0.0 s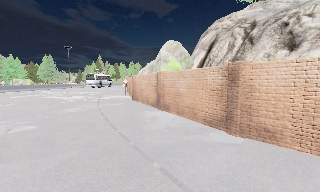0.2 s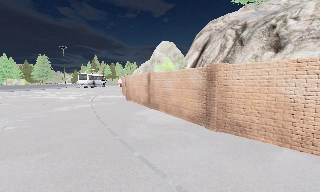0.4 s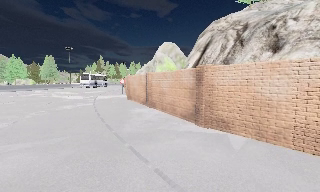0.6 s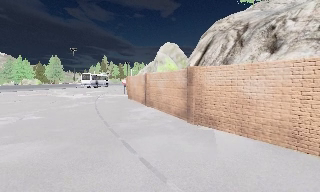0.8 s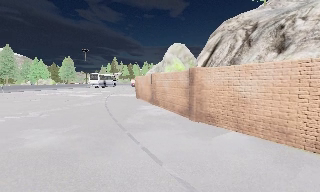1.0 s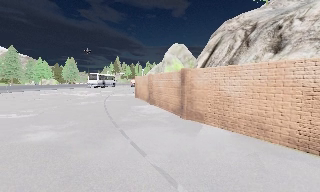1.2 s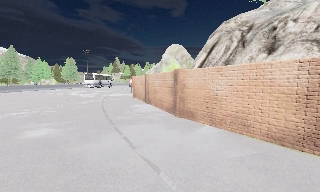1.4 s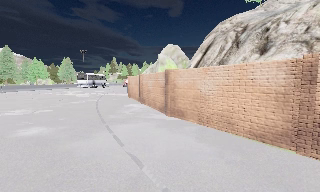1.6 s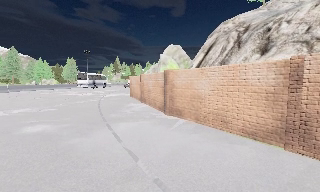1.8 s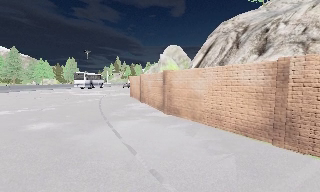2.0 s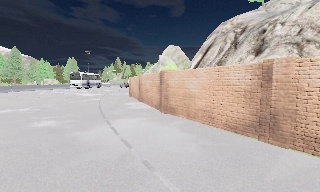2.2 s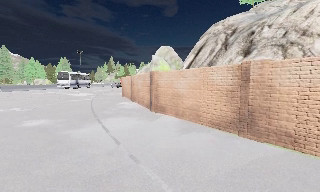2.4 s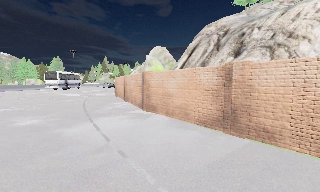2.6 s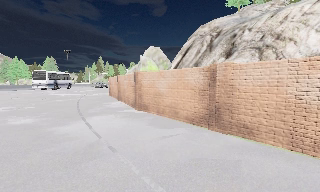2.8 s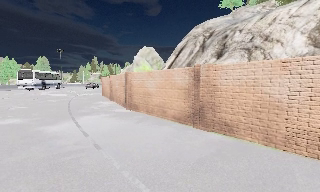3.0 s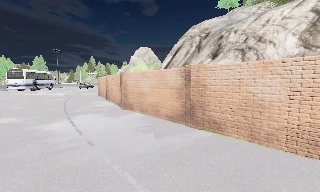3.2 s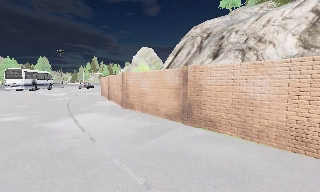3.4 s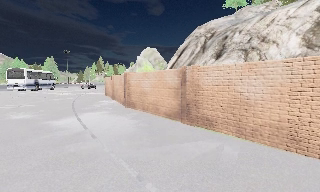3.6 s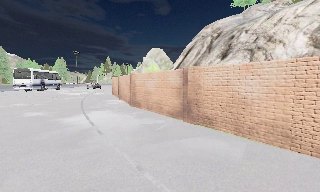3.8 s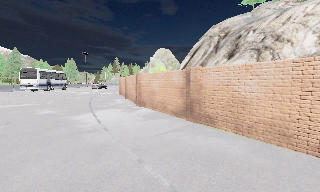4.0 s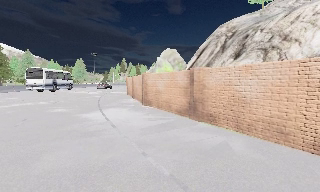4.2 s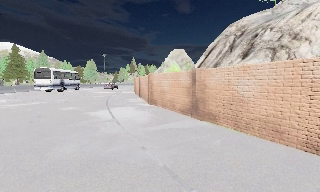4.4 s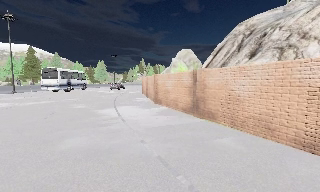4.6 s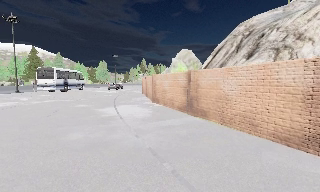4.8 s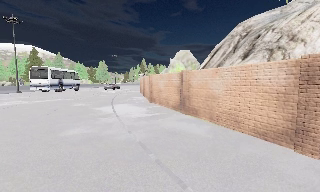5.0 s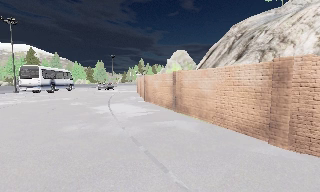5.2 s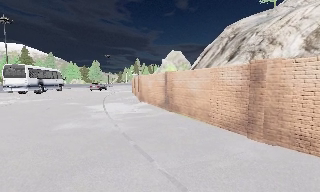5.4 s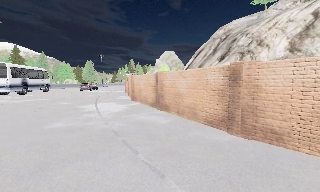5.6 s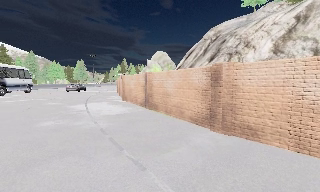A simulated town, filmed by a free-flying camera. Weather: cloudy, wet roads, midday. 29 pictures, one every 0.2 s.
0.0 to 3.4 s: The camera travels backward and to its right, about 8 m, so what stands in front gets smaller. It loses speed.
3.4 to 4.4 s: The camera pans to its left, which is counterclockwise from overhead, by about 15 degrees. It travels backward and to its right, about 2 m, so what stands in front gets smaller.
4.4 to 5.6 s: The camera travels backward and to its right, about 3 m, so what stands in front gets smaller.
The film runs backward here.
